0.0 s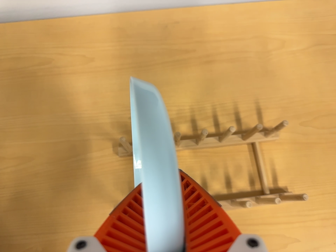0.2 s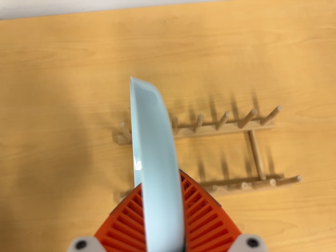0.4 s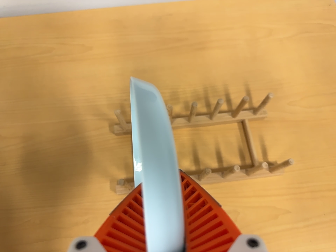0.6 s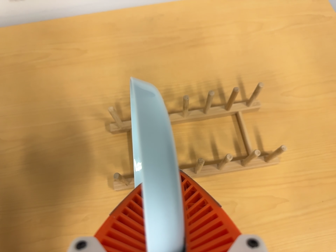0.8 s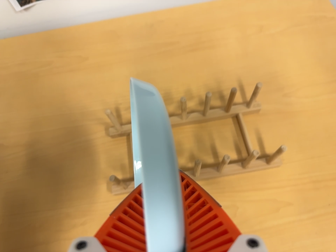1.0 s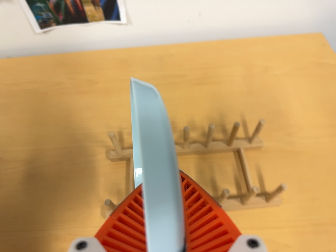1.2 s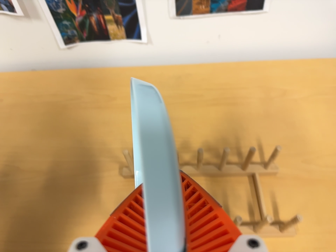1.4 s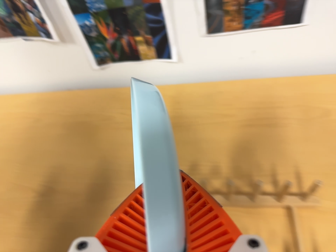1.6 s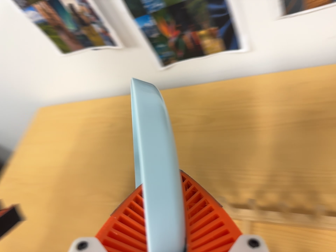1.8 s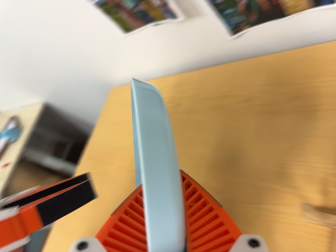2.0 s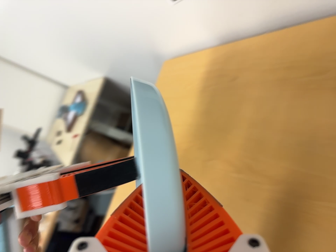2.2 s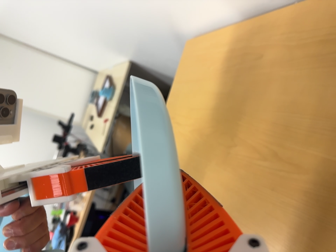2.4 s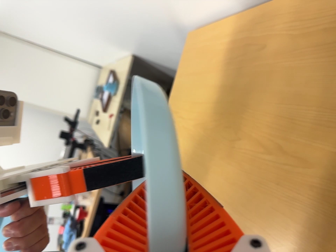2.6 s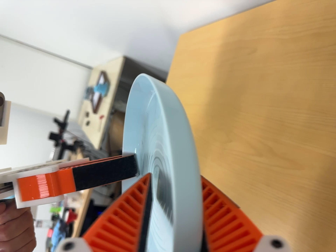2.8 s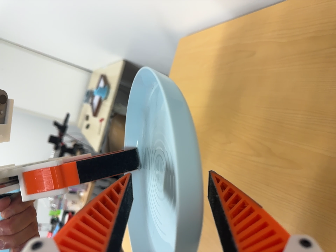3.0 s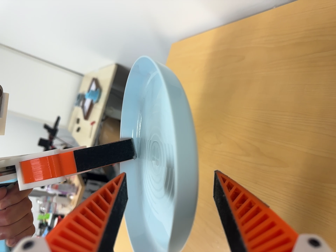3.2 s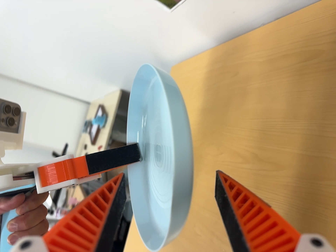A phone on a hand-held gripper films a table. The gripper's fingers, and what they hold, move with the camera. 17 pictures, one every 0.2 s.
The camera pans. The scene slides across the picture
to the right.
0.0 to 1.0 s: The camera travels toward the bottom of its view and to its right, about 12 cm. Its aim tips toward the top of its view by about 15 degrees.
1.0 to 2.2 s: The camera swings to its left by about 65 degrees, and the scene slides to the right. It travels toward the top of its view, forward and to its right, about 24 cm. Its aim tips toward the bottom of its view by about 20 degrees.
2.2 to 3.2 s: The camera shifts only a little, or ends up much as it began.
The film runs backward here.
